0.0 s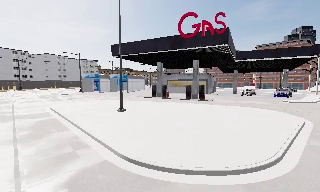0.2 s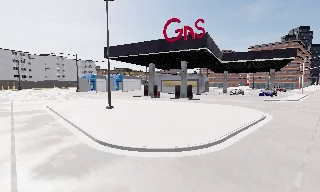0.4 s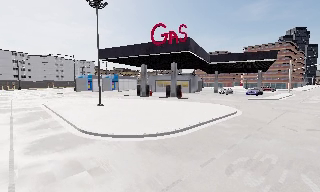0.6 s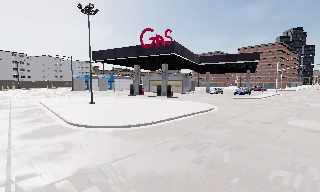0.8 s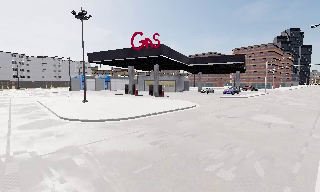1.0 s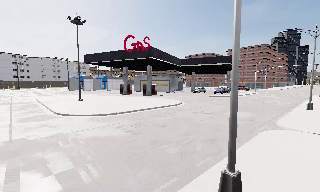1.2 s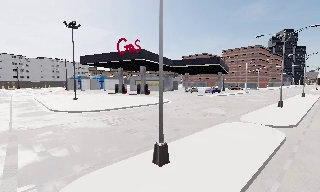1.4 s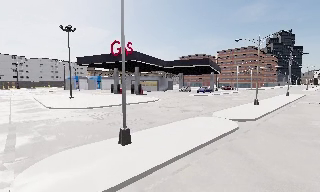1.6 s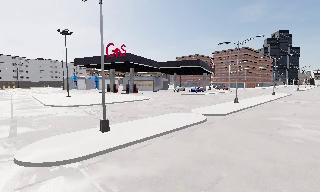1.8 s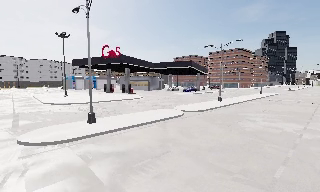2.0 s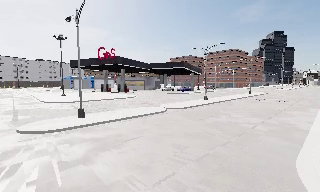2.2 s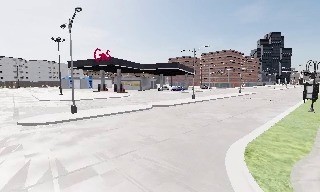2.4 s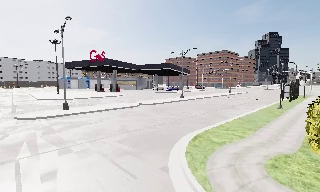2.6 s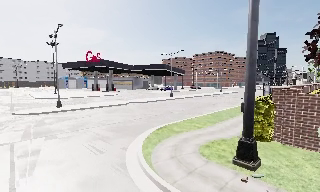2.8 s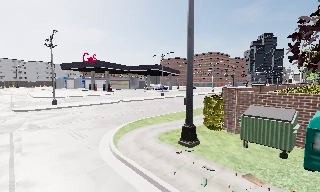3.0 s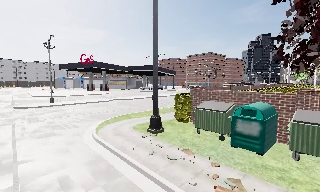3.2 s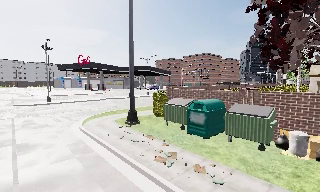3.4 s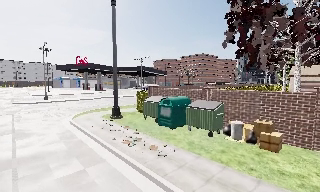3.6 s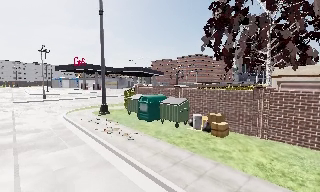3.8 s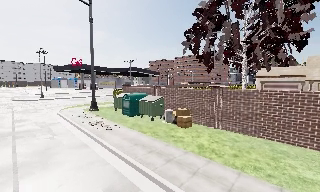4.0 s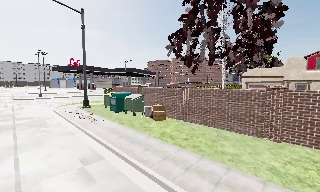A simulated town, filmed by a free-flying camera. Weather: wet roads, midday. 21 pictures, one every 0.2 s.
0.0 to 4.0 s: The camera travels backward and to its right, about 45 m, so what stands in front gets smaller.
The film runs backward here.
